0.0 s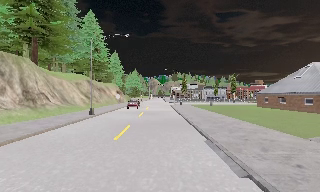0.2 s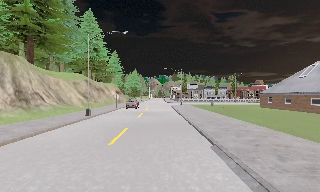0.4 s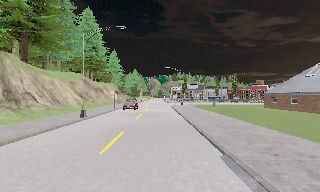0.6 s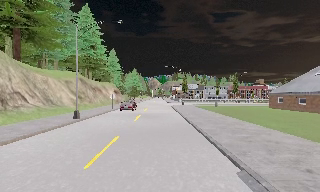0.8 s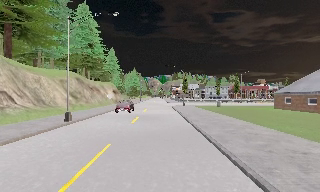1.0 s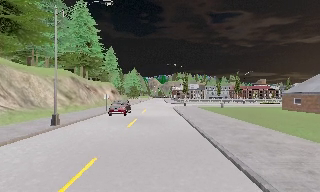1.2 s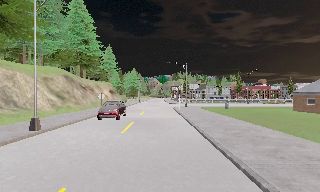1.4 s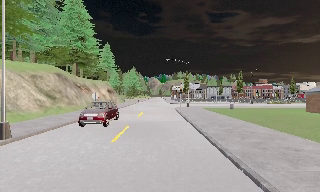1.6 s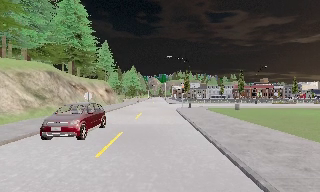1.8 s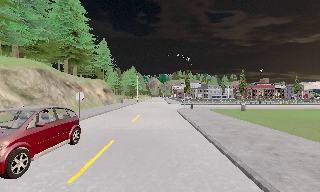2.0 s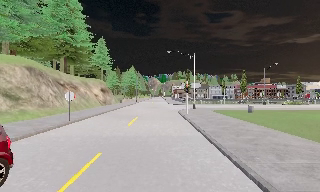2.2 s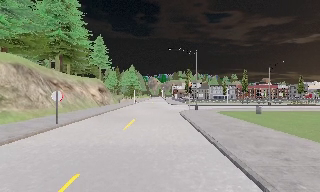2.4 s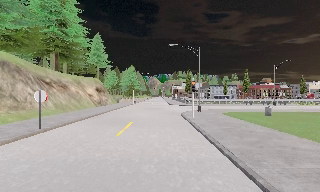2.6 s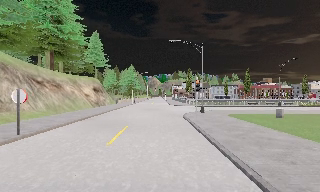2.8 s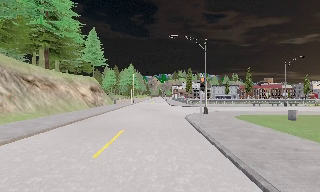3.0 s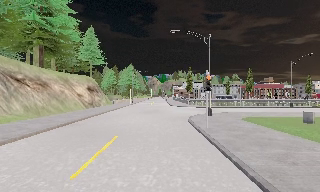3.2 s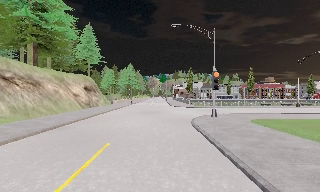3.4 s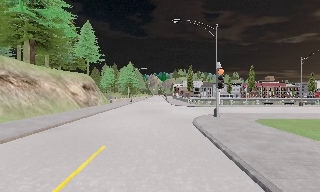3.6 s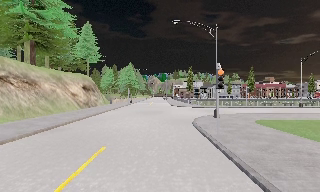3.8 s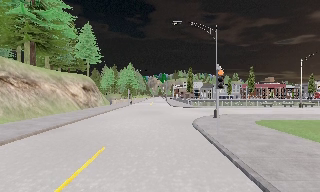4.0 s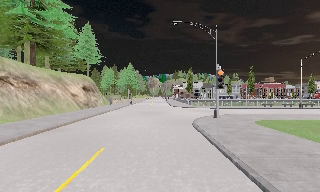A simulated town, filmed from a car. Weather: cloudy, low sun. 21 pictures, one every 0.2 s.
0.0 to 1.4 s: The camera travels forward, about 9 m, so what stands in front looms larger. It gains speed.
1.4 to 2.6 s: The camera travels forward, about 9 m, so what stands in front looms larger.
2.6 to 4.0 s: The camera travels forward, about 4.5 m, so what stands in front looms larger. It loses speed.
The film runs forward here.
